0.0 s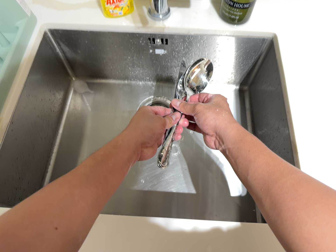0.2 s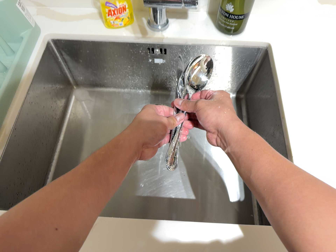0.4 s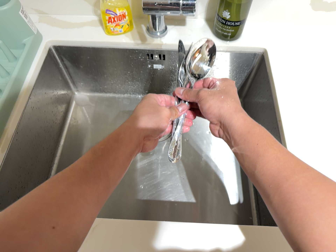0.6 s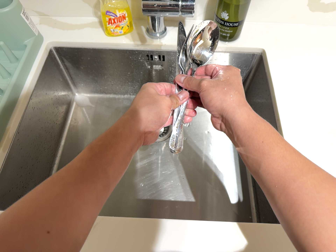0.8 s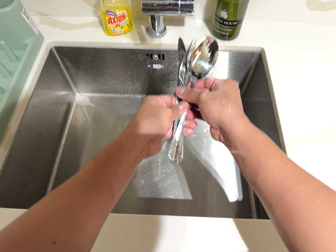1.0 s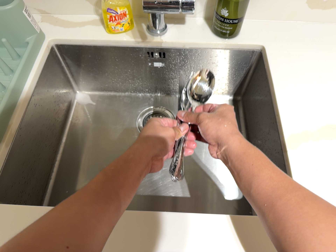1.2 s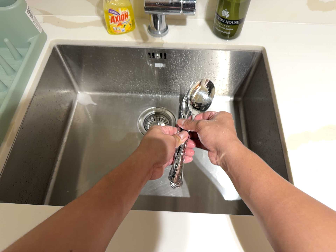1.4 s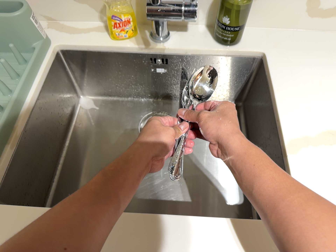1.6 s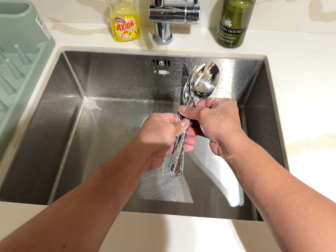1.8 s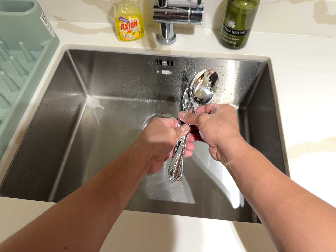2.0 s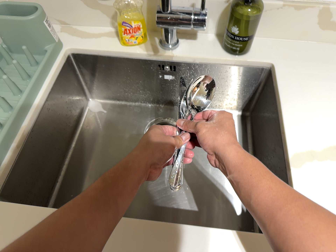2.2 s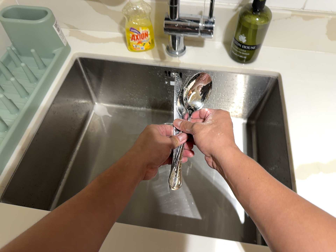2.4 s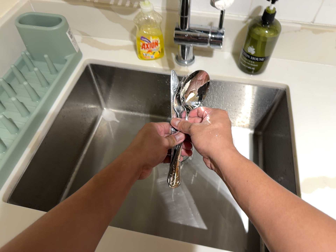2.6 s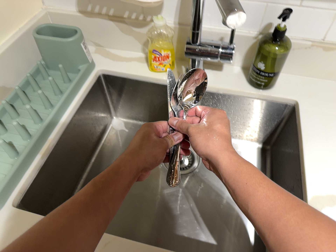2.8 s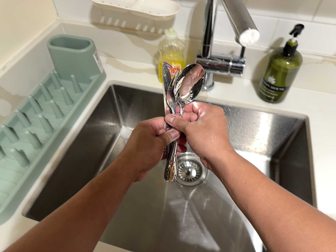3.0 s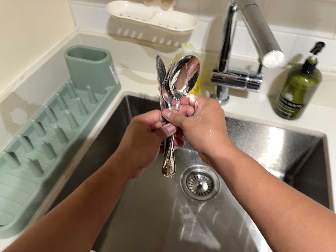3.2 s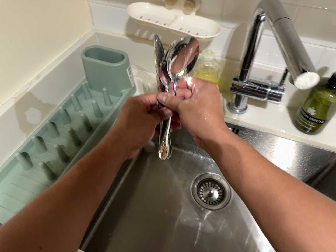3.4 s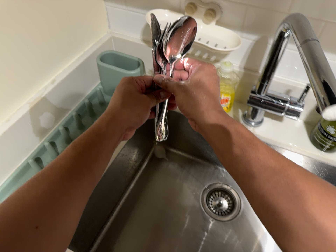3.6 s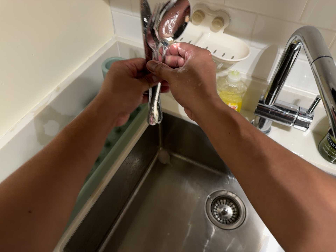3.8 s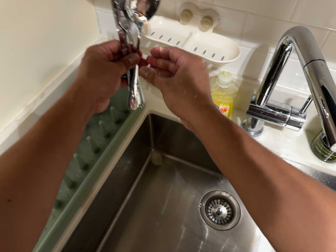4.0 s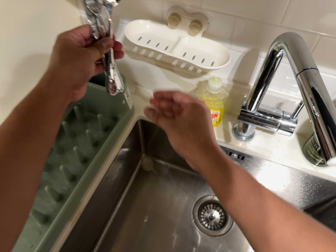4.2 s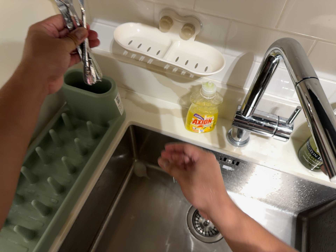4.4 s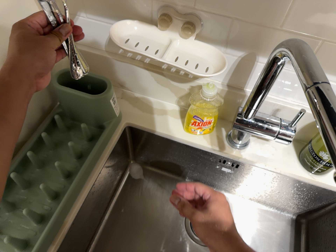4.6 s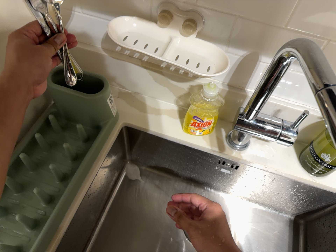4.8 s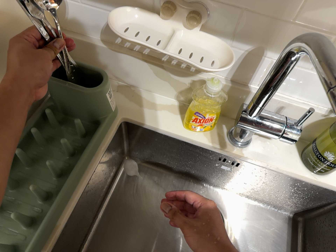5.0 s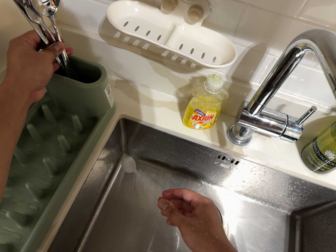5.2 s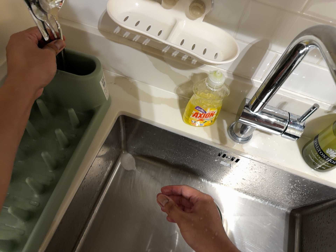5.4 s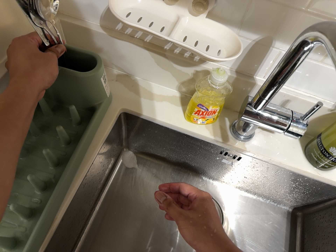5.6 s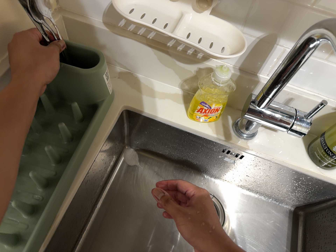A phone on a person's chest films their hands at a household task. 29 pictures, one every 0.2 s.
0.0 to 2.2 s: The camera's aim tips toward the top of its view by about 10 degrees, and the scene shifts downward.
2.2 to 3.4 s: The camera travels toward the top of its view and to its left, about 12 cm, so close, fixed things drift downward. It rolls about its line of sight by about 15 degrees, and the scene rotates clockwise.
3.4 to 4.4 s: The camera travels toward the top of its view and forward, about 14 cm, so close, fixed things drift downward.
4.4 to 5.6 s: The camera travels forward, about 6 cm, so what stands in front looms larger.
The film runs forward here.
